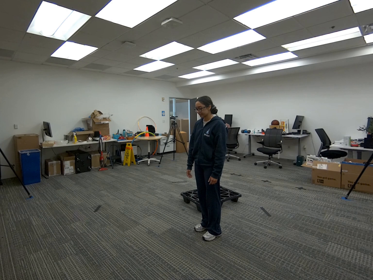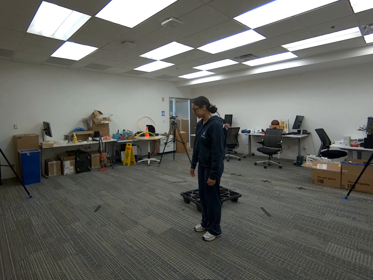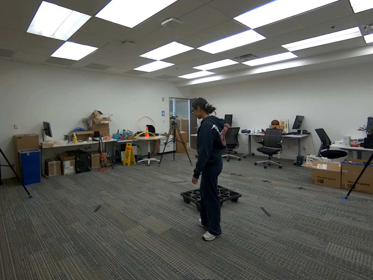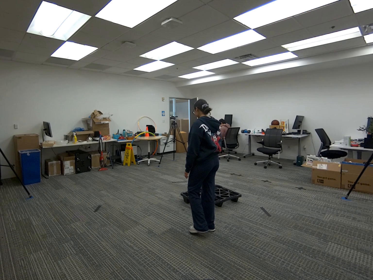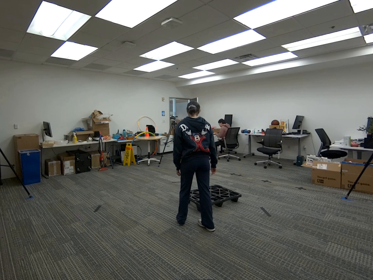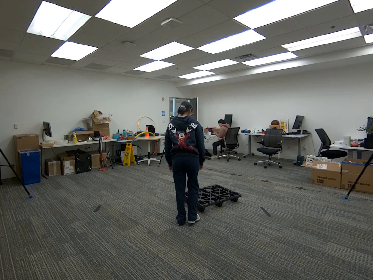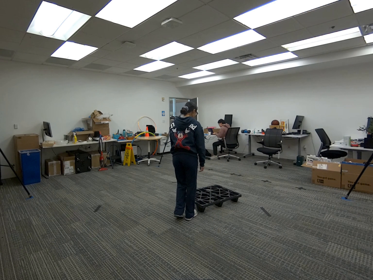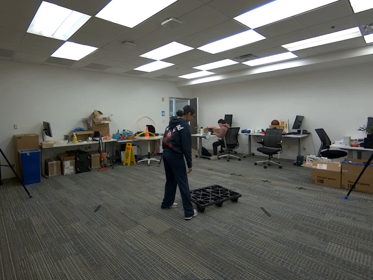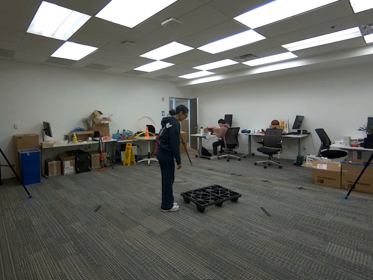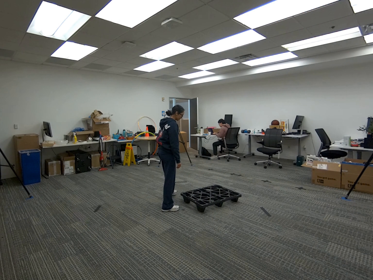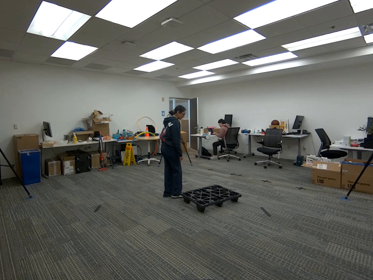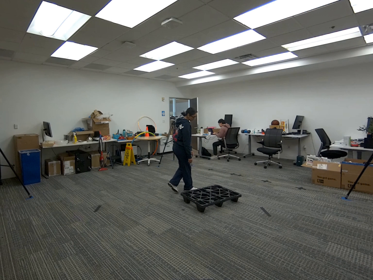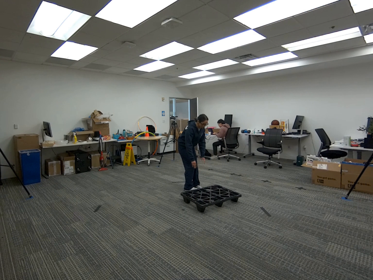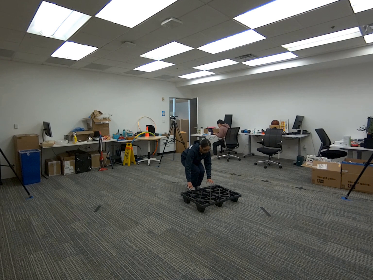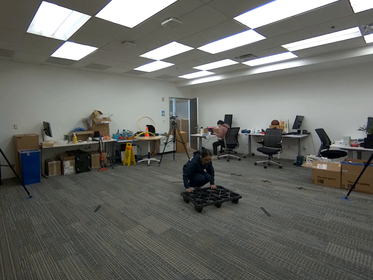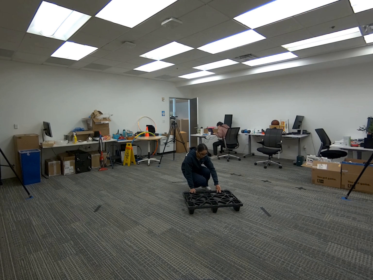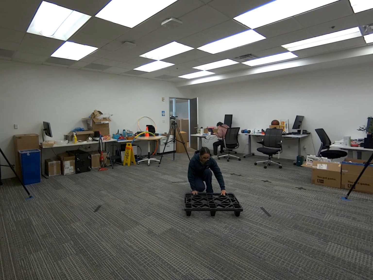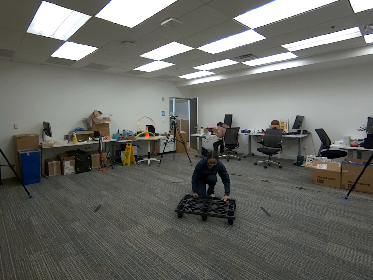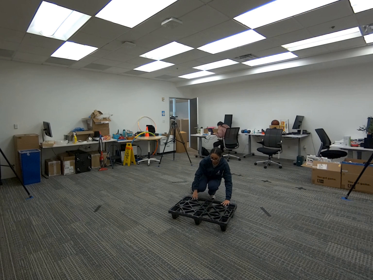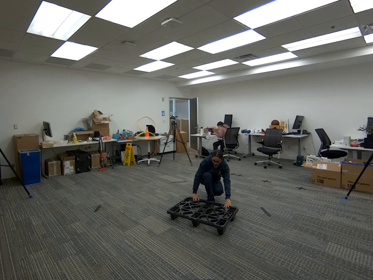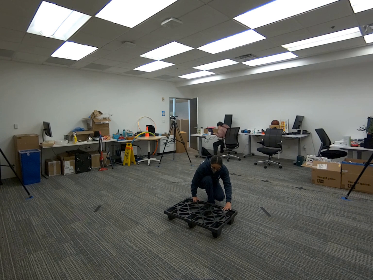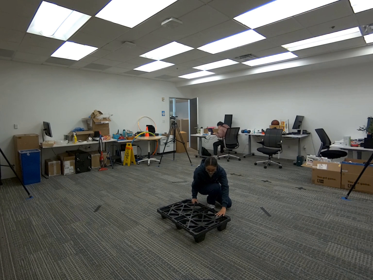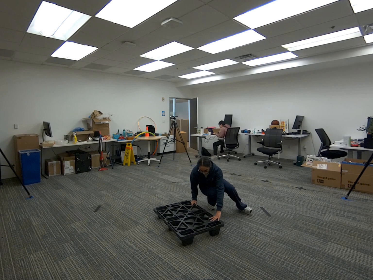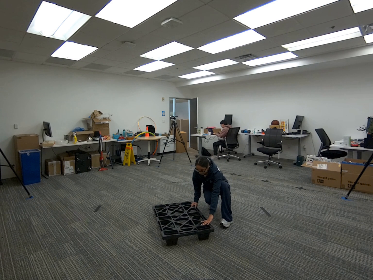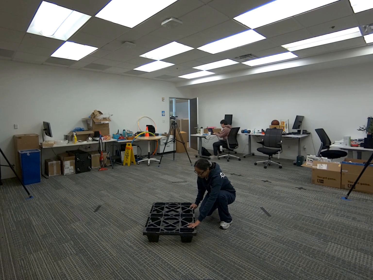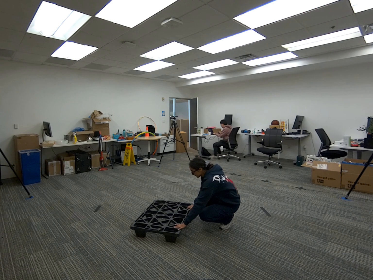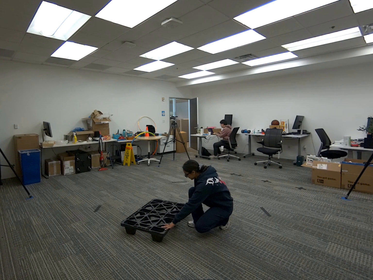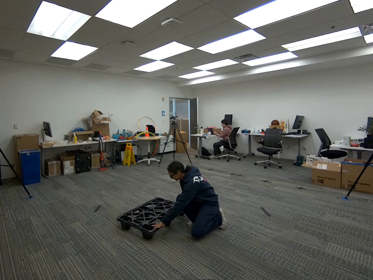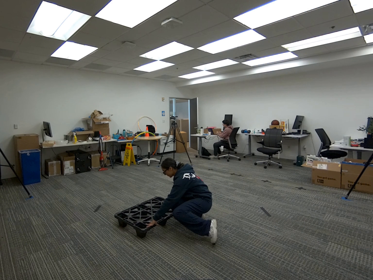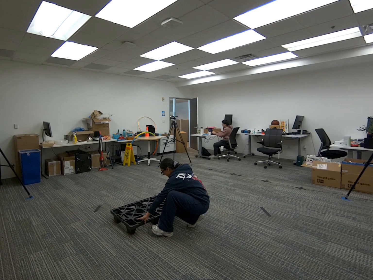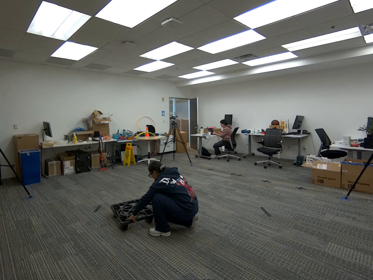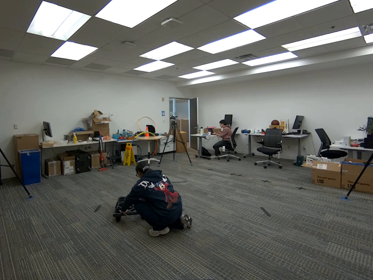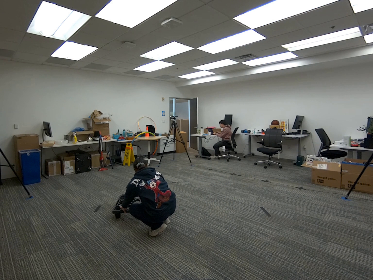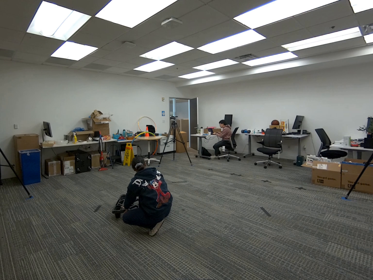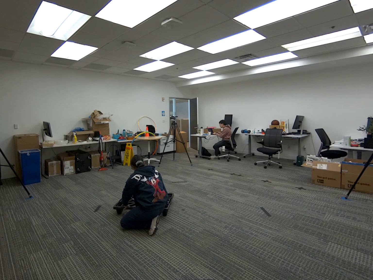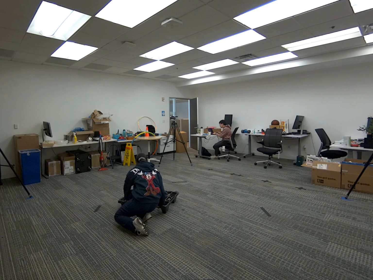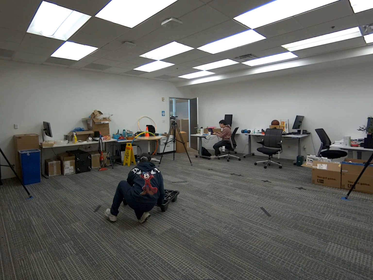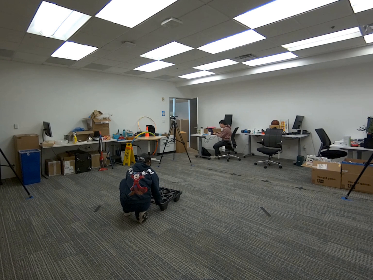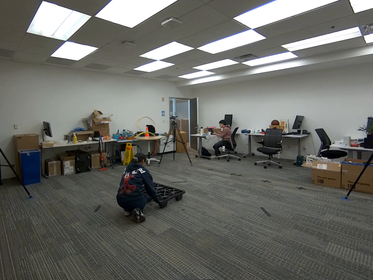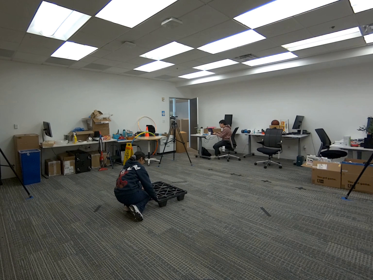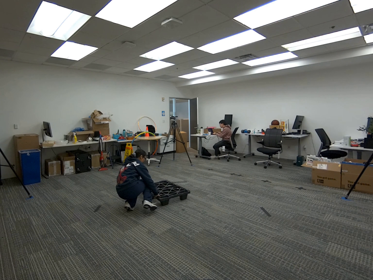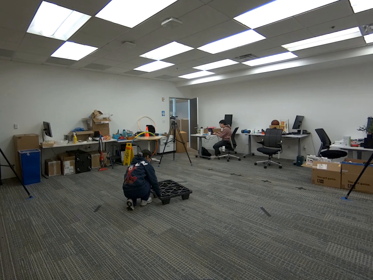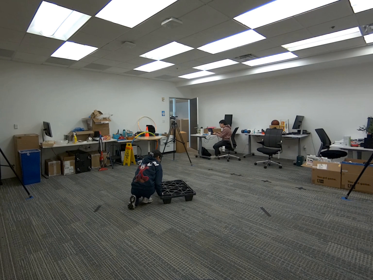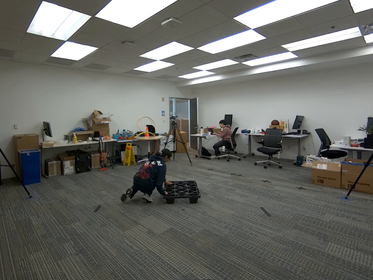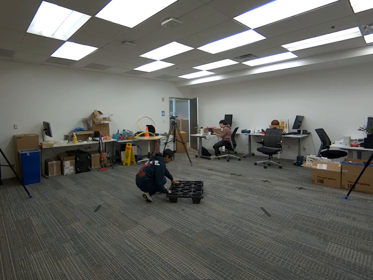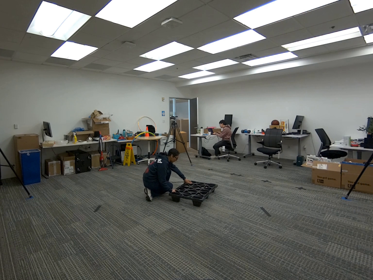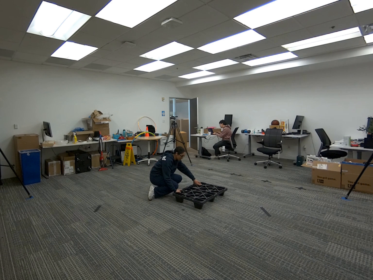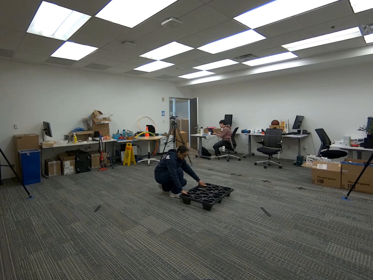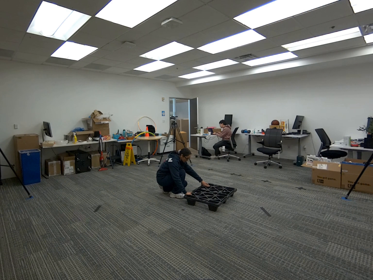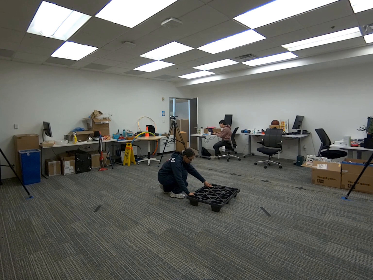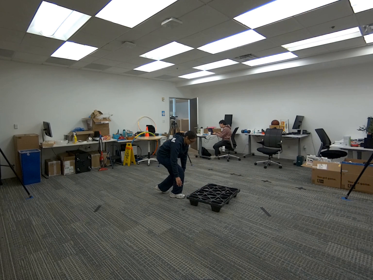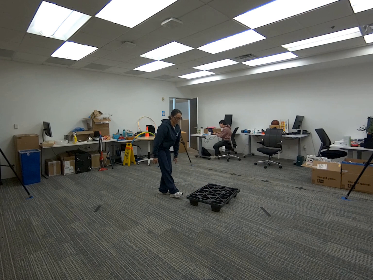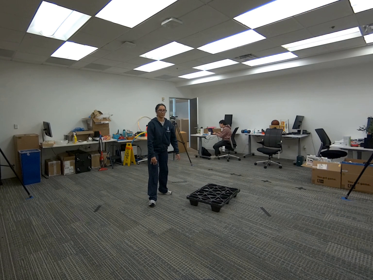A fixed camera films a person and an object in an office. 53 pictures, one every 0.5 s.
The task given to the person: Walk over to the platform on the ground and push the platform away from you.
